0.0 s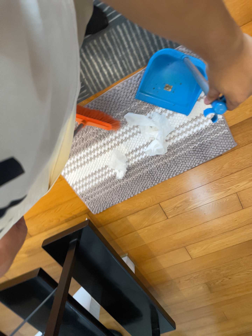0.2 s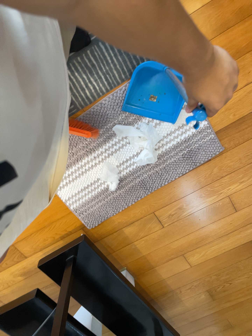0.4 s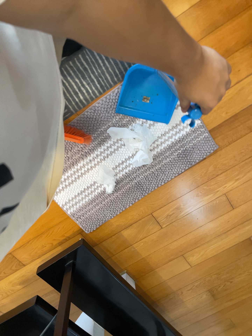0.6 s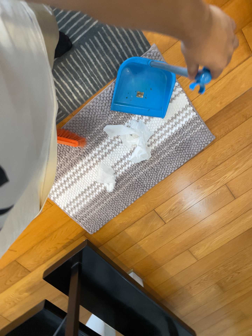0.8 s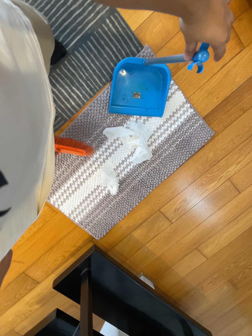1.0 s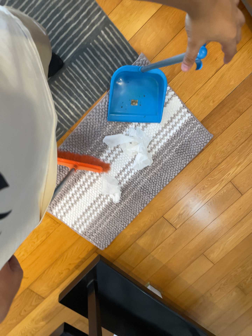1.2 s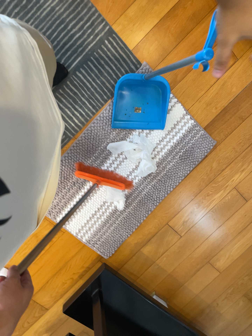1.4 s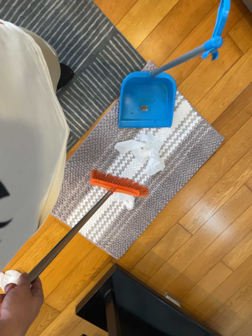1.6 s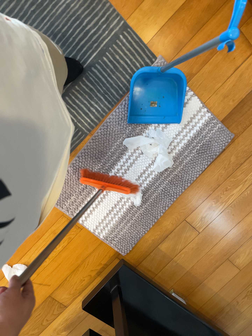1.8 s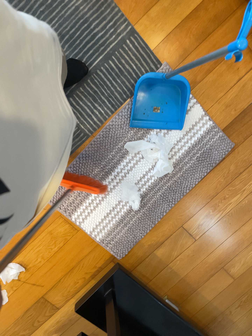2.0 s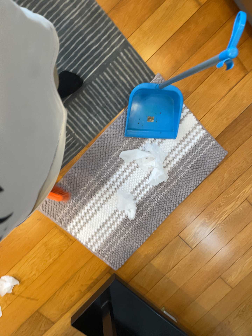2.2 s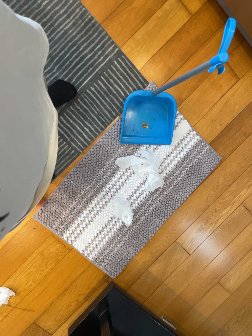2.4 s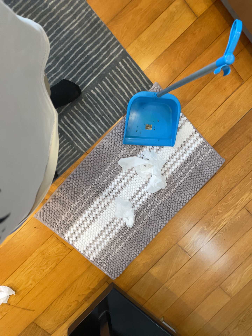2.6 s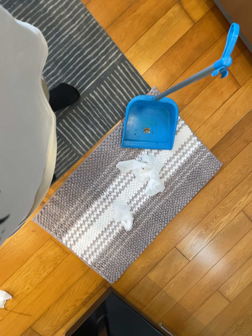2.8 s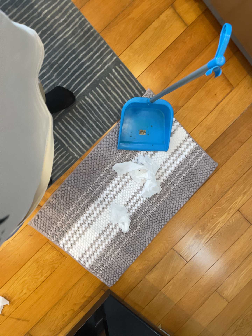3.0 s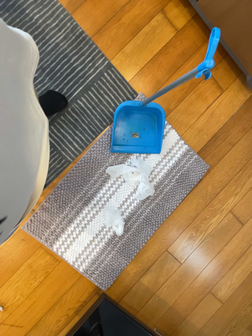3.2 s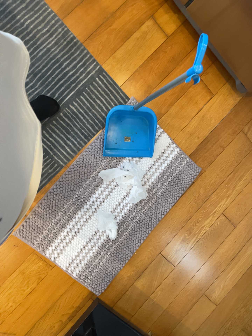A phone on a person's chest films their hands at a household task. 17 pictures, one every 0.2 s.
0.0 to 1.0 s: The camera travels toward the bottom of its view, about 12 cm. Its aim tips toward the top of its view by about 10 degrees. It rolls about its line of sight by about 20 degrees, and the scene rotates counterclockwise.
1.0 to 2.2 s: The camera travels toward the bottom of its view and to its left, about 10 cm. Its aim tips toward the top of its view by about 10 degrees.
2.2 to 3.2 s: The camera shifts only a little, or ends up much as it began.
The film runs backward here.
